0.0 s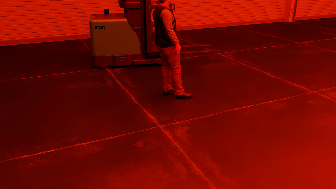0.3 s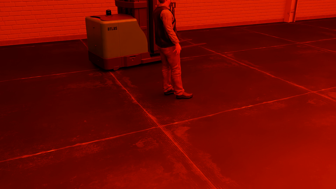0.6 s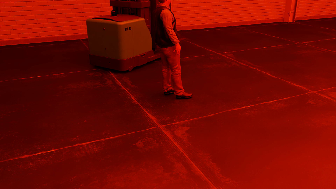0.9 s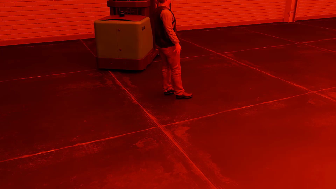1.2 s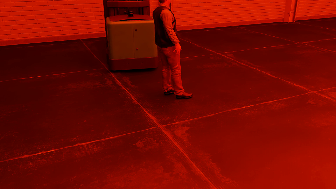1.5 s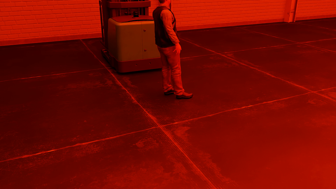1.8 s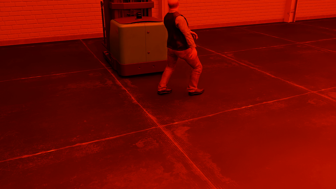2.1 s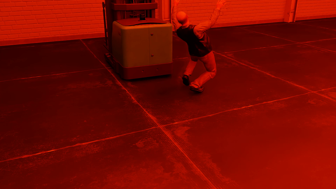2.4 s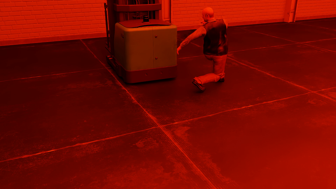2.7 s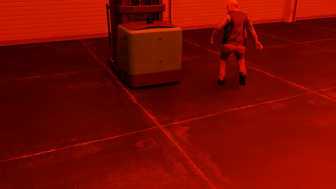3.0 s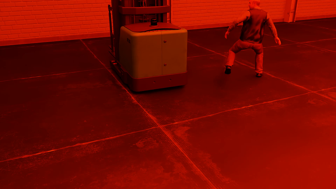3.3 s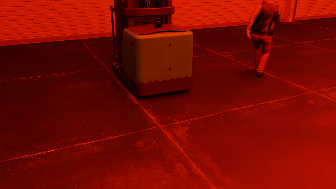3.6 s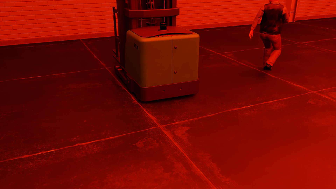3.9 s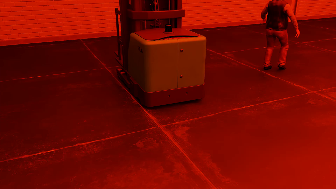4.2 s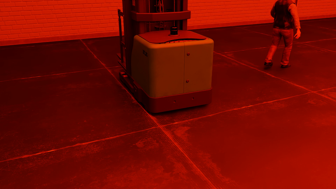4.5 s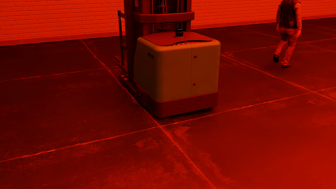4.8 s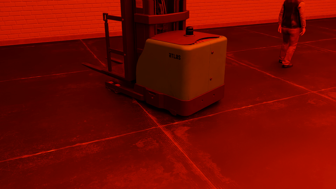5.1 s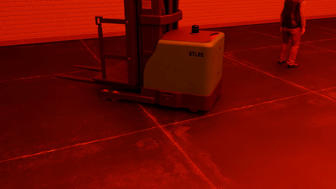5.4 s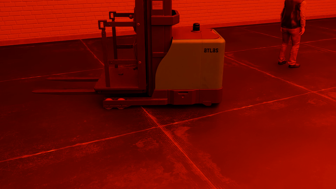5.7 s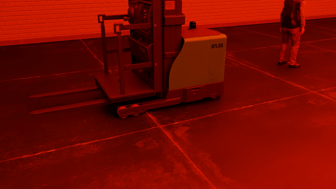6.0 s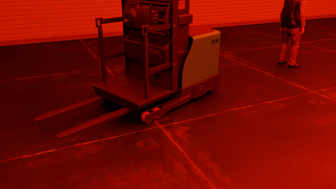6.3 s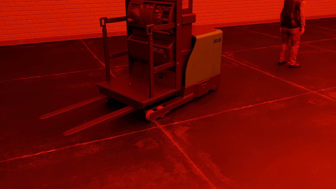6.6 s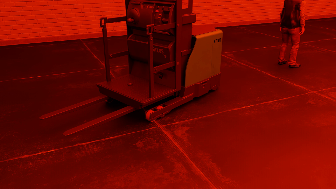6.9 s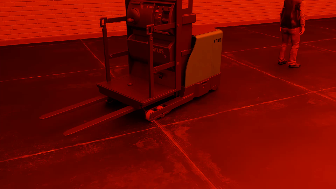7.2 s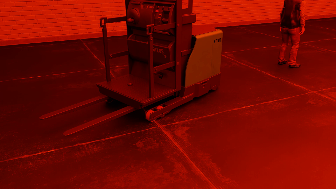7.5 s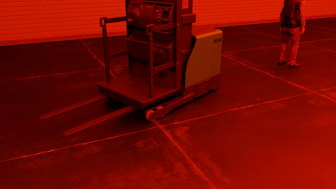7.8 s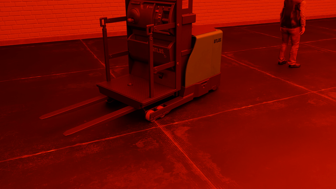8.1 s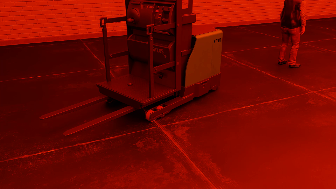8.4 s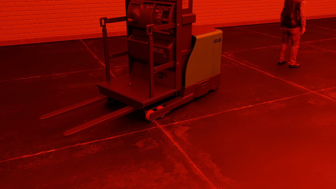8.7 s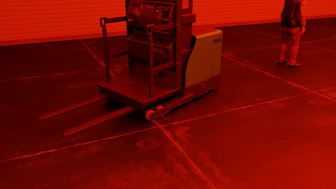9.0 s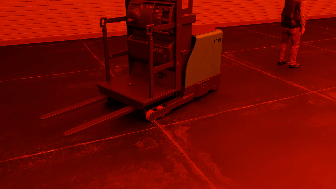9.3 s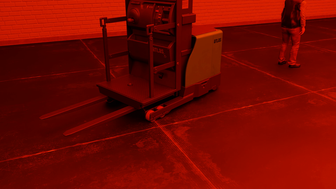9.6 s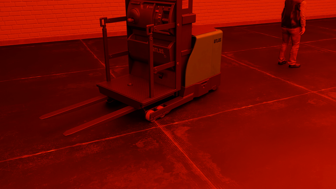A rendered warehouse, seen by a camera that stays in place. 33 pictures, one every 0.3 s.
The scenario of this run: Near miss between a forklift and a person.
